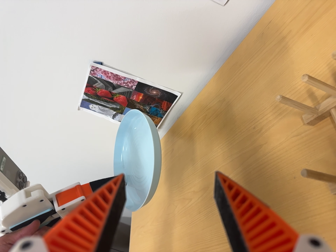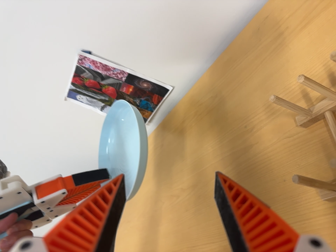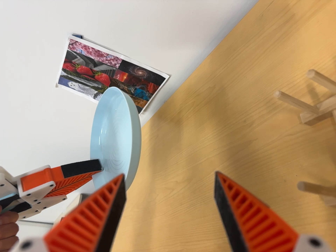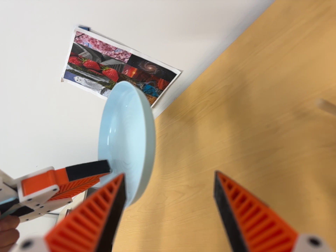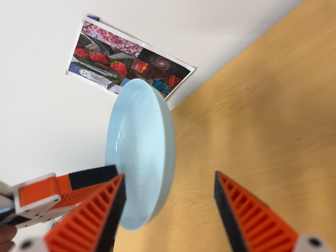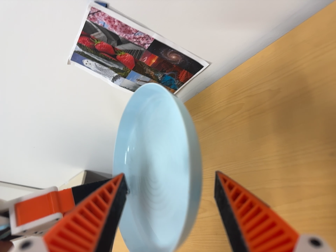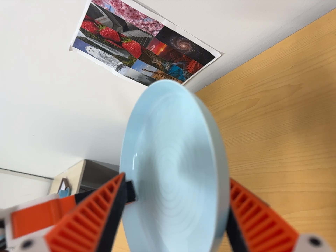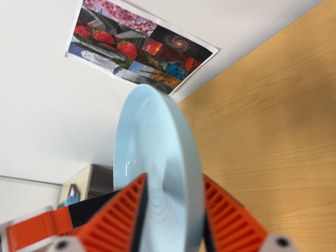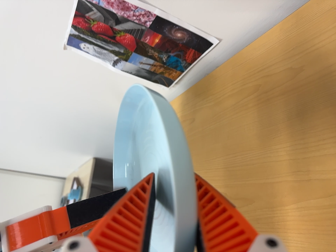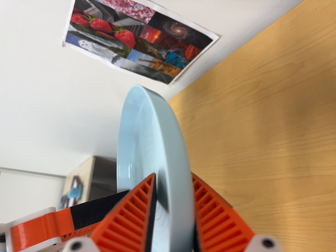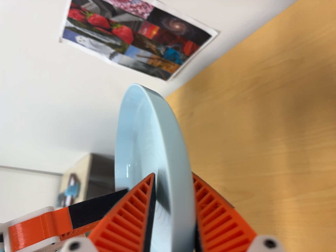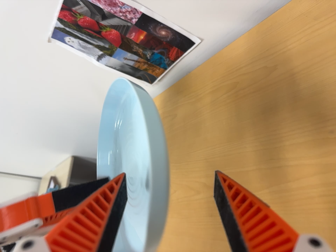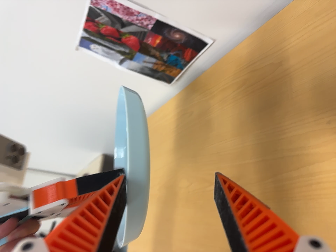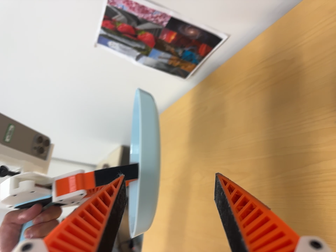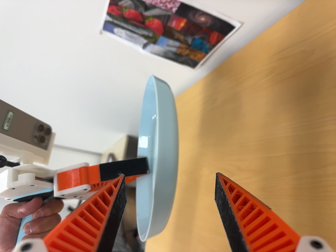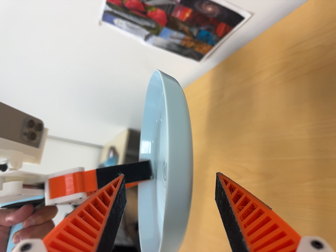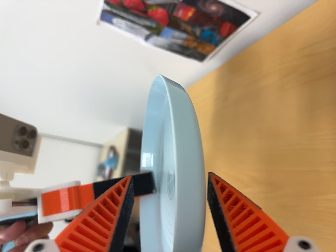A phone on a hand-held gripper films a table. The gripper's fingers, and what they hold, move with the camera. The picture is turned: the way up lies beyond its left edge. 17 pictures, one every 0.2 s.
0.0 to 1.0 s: The camera travels forward and toward the top of its view, about 20 cm, so what stands in front looms larger. Its aim tips toward the bottom of its view by about 10 degrees. It rolls about its line of sight by about 10 degrees, and the scene rotates clockwise.
1.0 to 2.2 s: The camera shifts only a little, or ends up much as it began.
2.2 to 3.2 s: The scene slides to the right, as the camera pans about 15 degrees to its left. It travels toward the top of its view, about 5 cm.
The film runs forward here.
